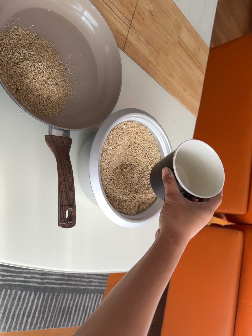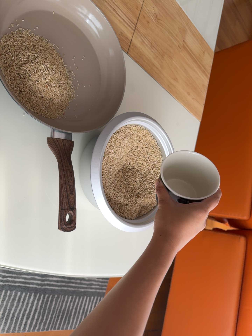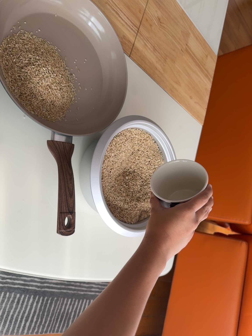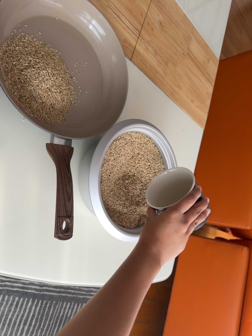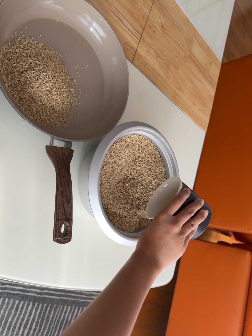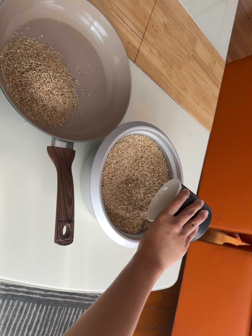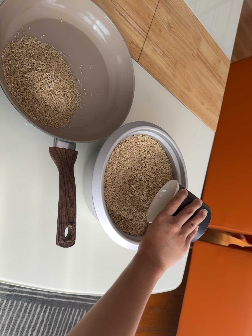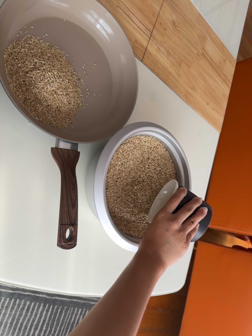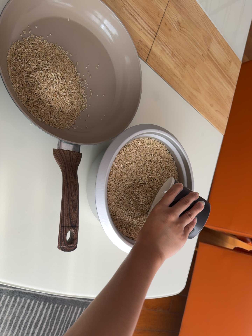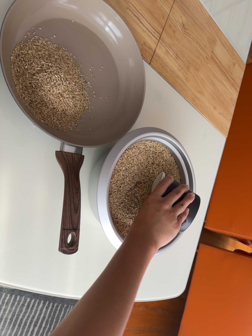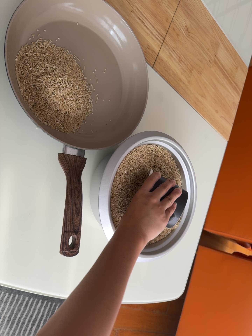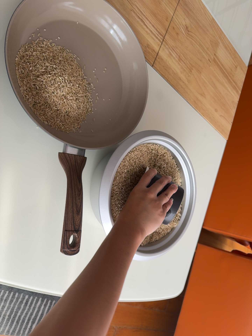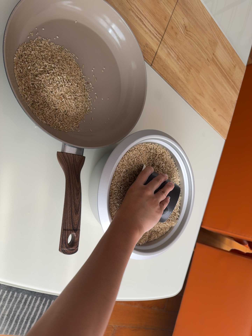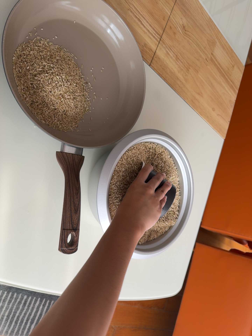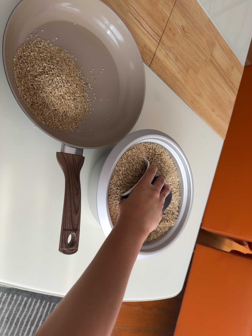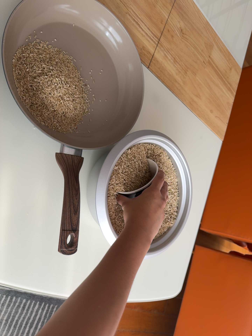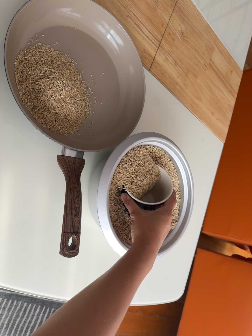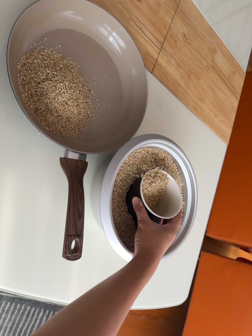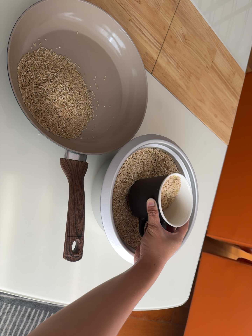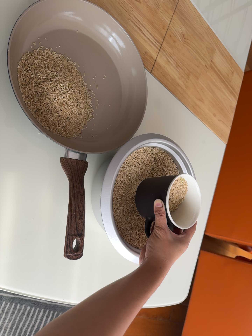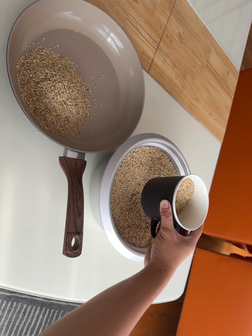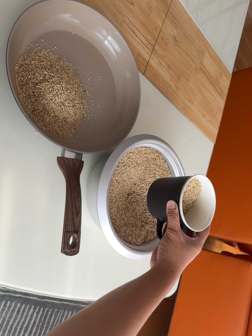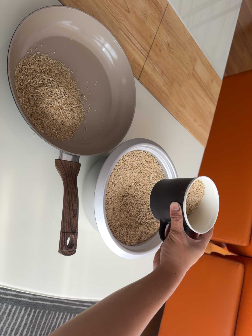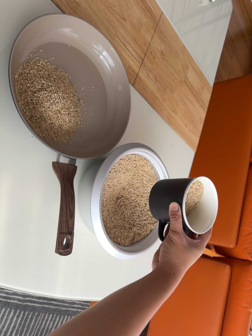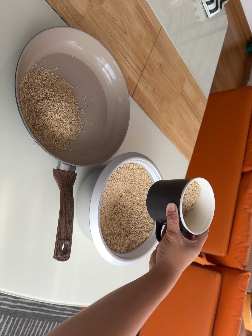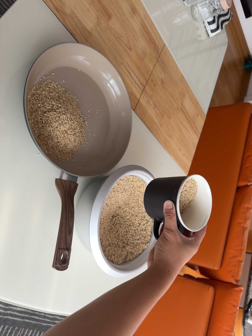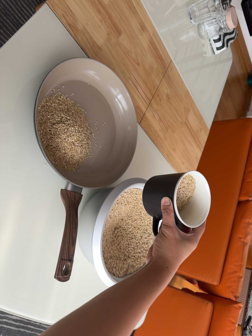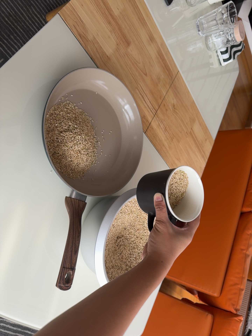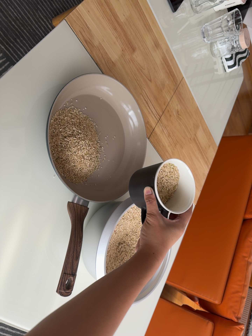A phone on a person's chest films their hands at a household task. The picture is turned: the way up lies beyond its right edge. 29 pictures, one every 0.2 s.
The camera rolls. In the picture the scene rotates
clockwise.
0.0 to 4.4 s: The camera shifts only a little, or ends up much as it began.
4.4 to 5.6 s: The camera travels backward, about 9 cm, so what stands in front gets smaller. It rolls about its line of sight by about 10 degrees, and the scene rotates clockwise.
The film runs forward here.
